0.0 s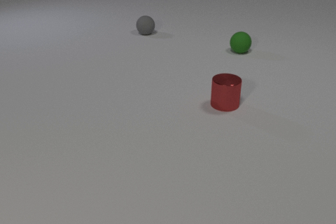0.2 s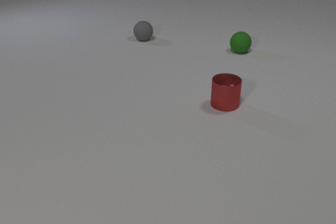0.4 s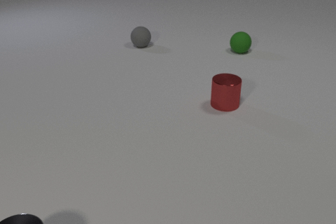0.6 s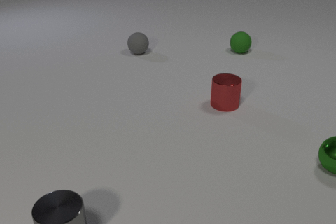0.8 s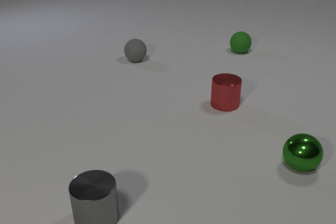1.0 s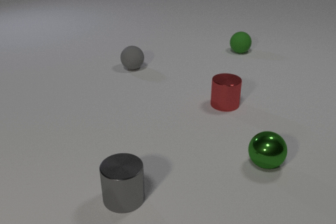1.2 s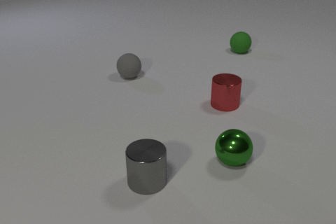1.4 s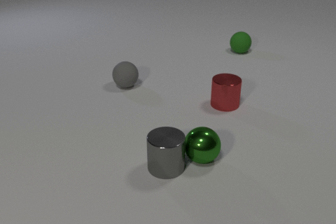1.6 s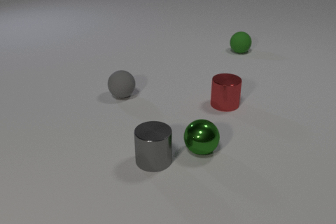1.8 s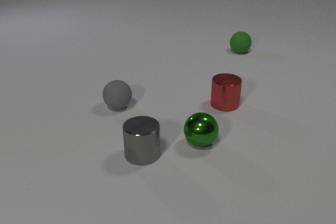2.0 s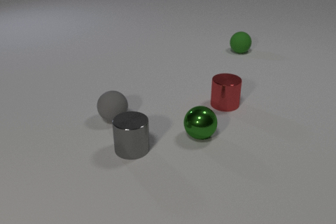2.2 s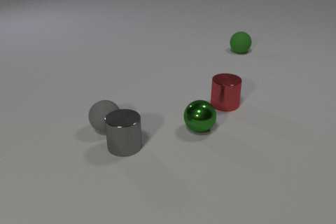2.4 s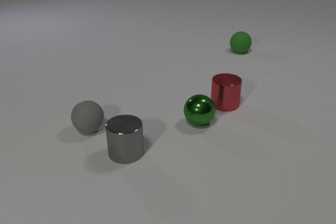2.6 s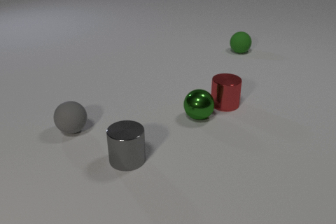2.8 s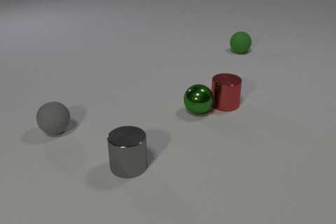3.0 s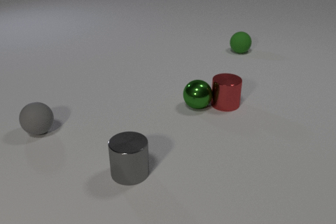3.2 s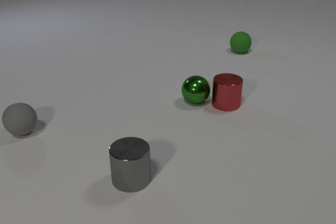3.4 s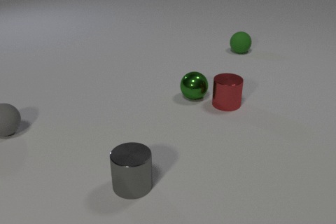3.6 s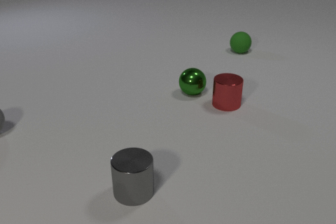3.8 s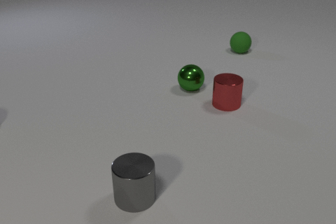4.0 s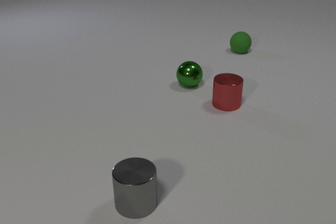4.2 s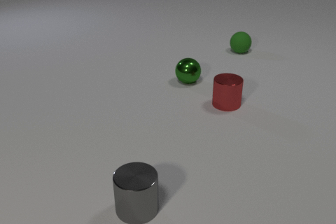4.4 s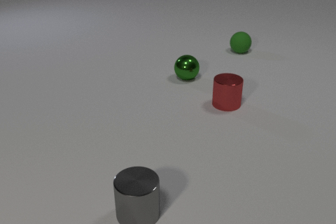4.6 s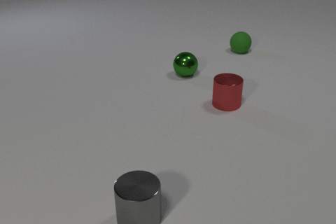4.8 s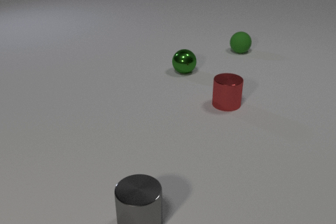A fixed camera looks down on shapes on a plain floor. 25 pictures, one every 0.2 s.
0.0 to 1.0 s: The gray metal cylinder comes in at the bottom edge, slides to the right and away from the camera. The green metal sphere comes in at the right edge, rolls to the left. The gray rubber sphere rolls toward the camera.
1.0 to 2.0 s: The gray metal cylinder slides away from the camera. The green metal sphere rolls to the left and away from the camera. The gray rubber sphere rolls toward the camera. The gray metal cylinder and the green metal sphere collide.
2.0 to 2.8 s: The gray metal cylinder slides toward the camera. The green metal sphere rolls away from the camera. The gray rubber sphere rolls to the left. The gray metal cylinder and the gray rubber sphere collide.
2.8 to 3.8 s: The gray metal cylinder slides toward the camera. The green metal sphere rolls away from the camera. The gray rubber sphere rolls to the left, leaves at the left edge. The green metal sphere and the red metal cylinder collide.
3.8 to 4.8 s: The gray metal cylinder slides toward the camera. The green metal sphere rolls away from the camera.
What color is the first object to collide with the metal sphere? gray.
What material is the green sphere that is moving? metal.
What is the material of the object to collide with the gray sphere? metal.
